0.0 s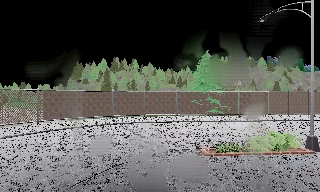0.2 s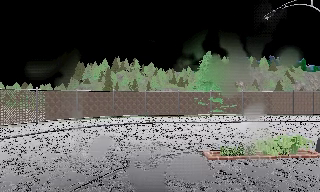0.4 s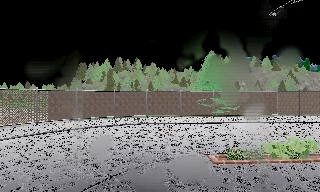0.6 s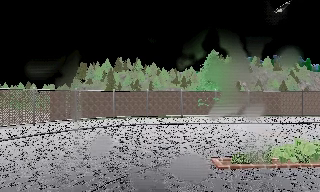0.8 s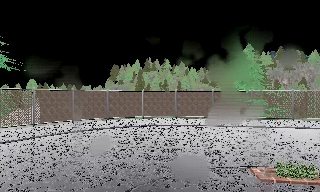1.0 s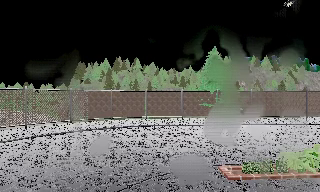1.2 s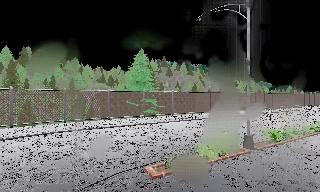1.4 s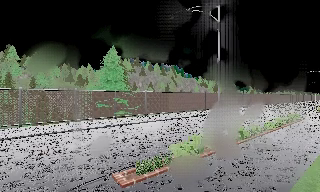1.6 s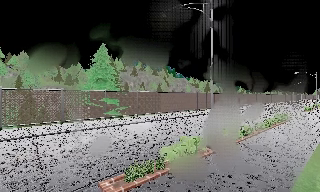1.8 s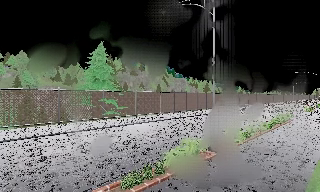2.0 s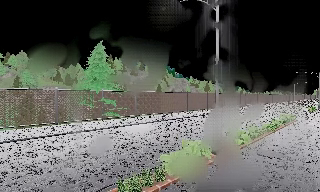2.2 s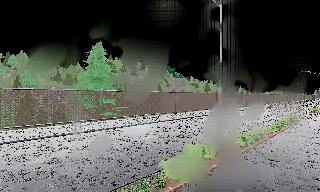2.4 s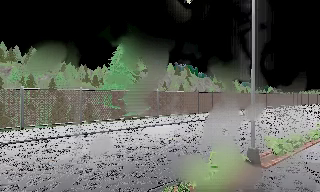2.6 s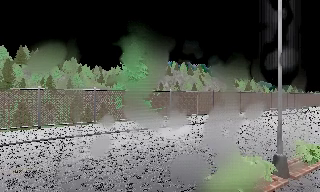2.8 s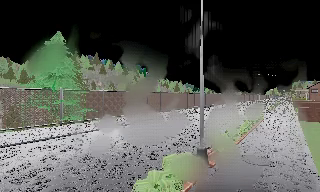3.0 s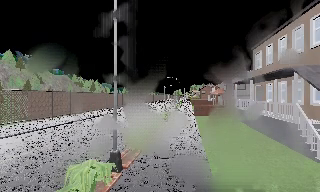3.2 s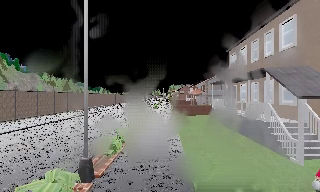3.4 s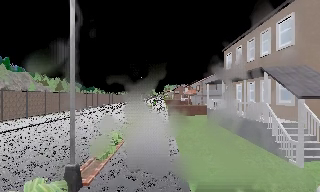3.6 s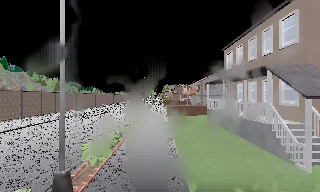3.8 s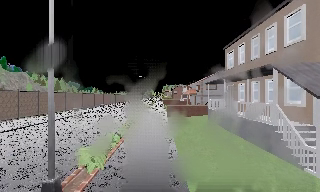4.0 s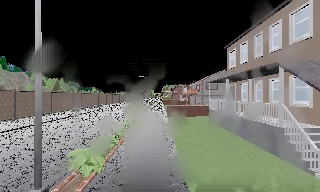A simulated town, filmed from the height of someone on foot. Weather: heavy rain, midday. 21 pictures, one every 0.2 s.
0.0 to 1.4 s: The scene slides to the left, as the camera pans about 35 degrees to its right. It travels forward, about 2.5 m.
1.4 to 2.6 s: The camera travels forward, about 2.5 m, so what stands in front looms larger.
2.6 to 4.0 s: The camera swings to its right by about 60 degrees, and the scene slides to the left. It travels forward, about 2.5 m.
The film runs forward here.
